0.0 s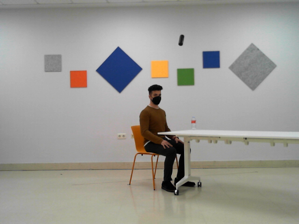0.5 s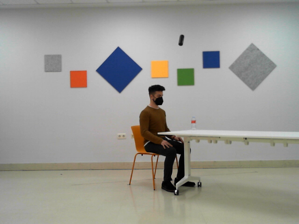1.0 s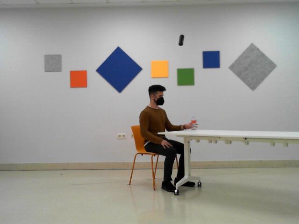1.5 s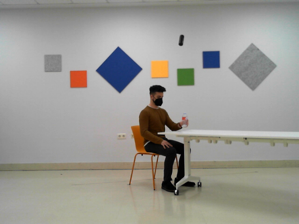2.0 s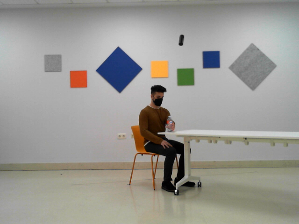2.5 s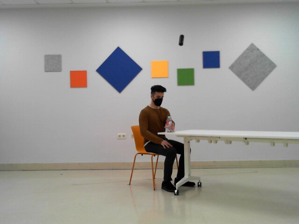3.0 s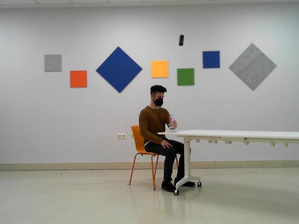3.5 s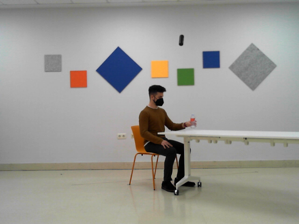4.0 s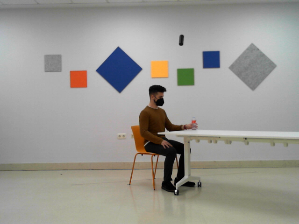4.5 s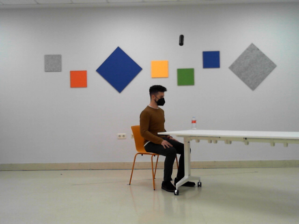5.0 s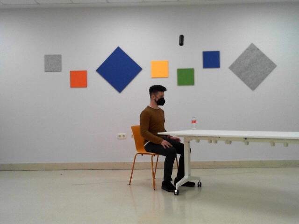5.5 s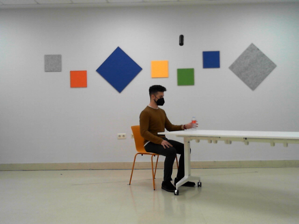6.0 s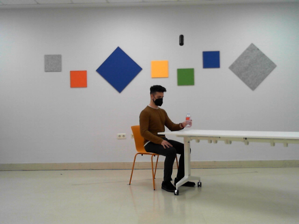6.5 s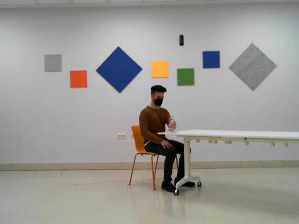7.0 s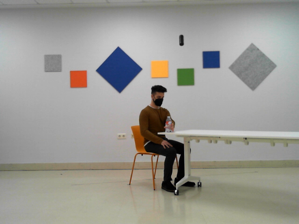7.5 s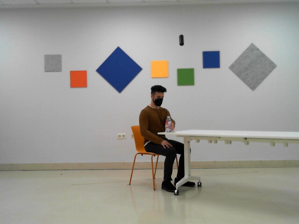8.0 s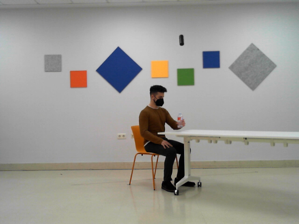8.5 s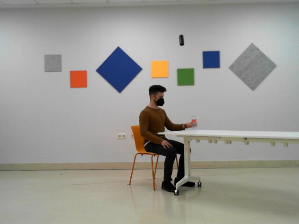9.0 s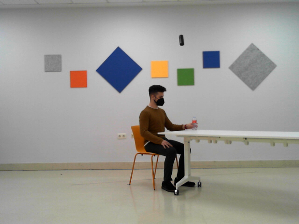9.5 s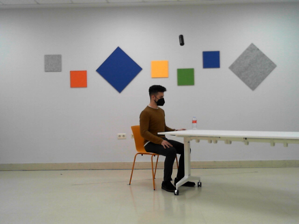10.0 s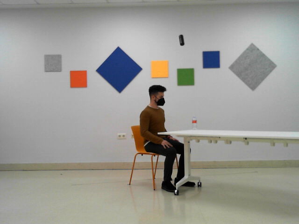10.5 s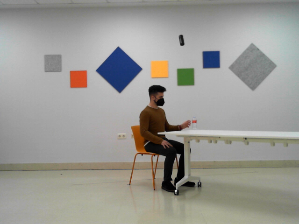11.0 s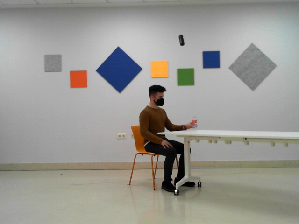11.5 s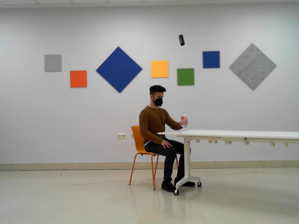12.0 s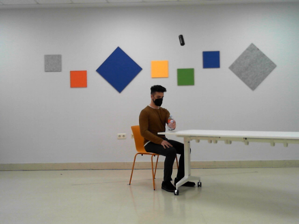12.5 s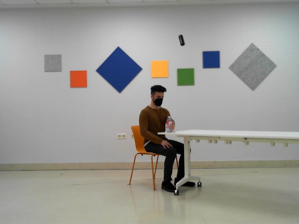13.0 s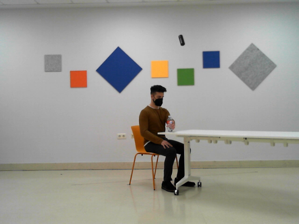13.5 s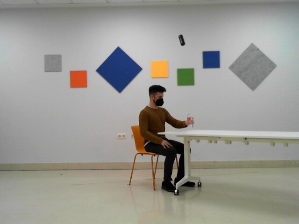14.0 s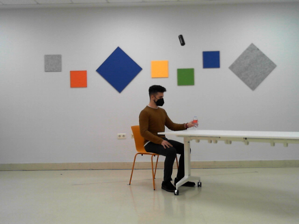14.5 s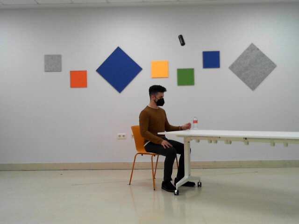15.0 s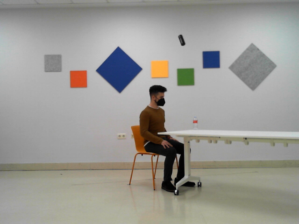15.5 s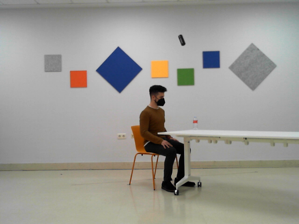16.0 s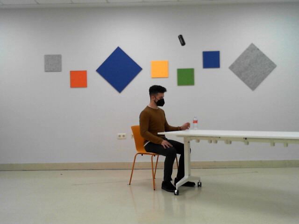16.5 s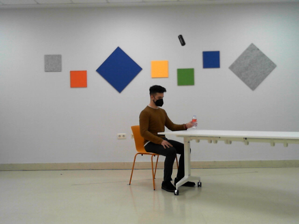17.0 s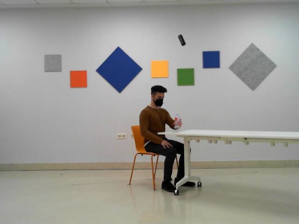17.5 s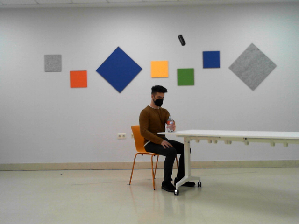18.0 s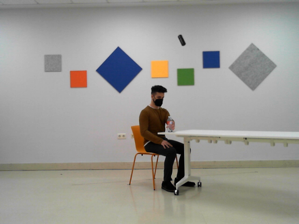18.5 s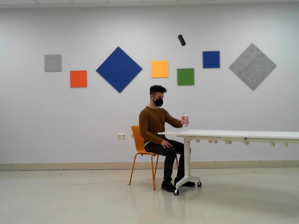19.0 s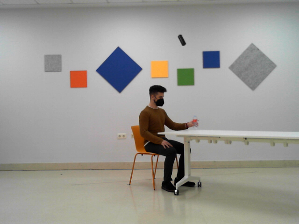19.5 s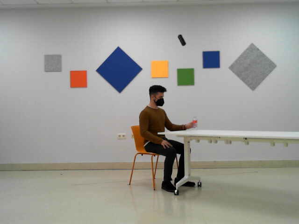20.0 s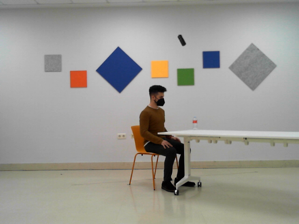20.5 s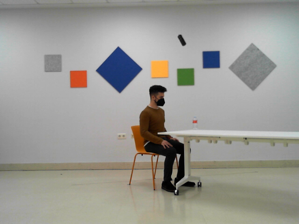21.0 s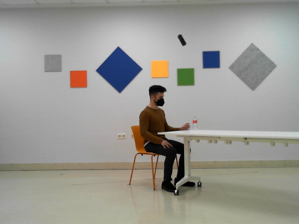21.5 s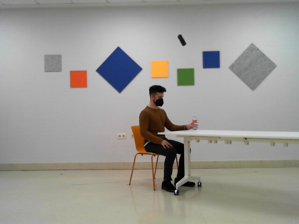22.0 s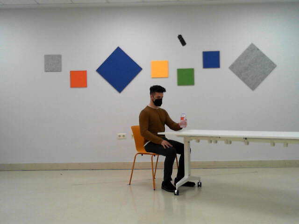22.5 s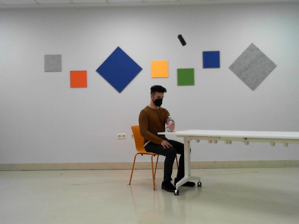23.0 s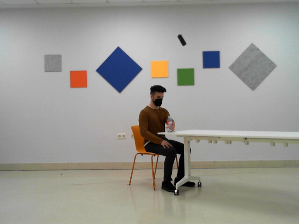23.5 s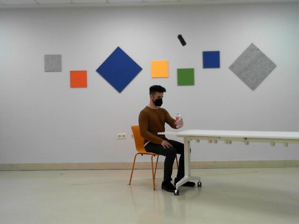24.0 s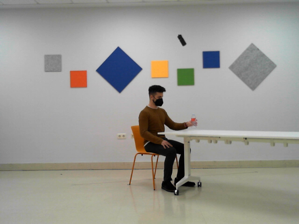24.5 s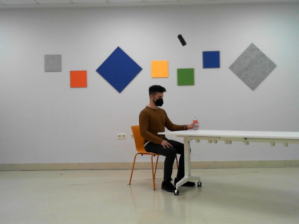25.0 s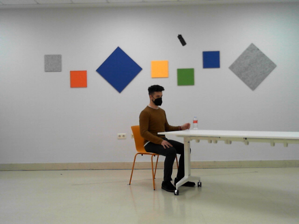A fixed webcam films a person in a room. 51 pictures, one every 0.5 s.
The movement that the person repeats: Move a bottle from side to side, left hand.
